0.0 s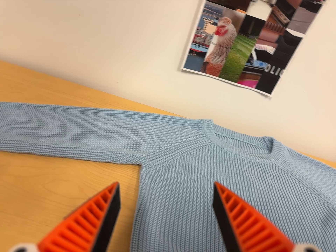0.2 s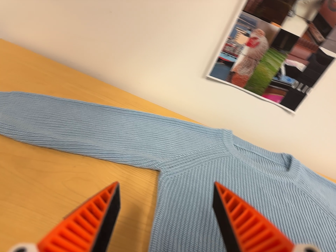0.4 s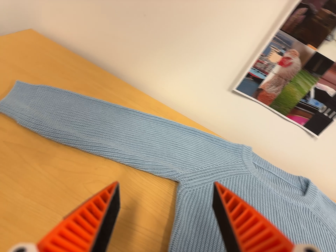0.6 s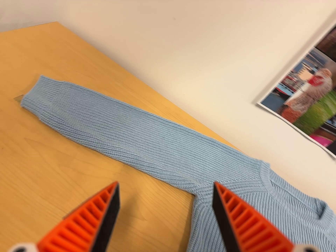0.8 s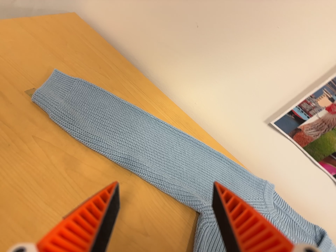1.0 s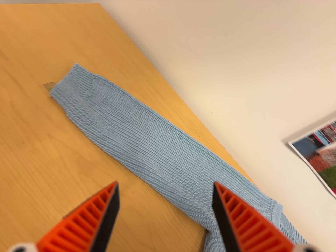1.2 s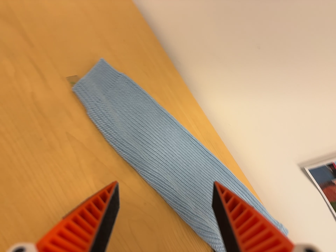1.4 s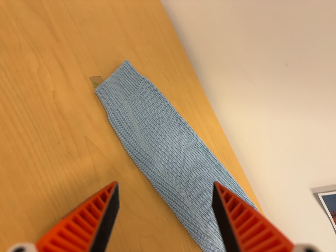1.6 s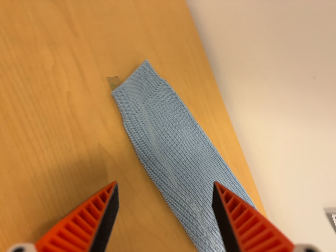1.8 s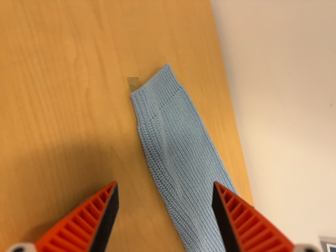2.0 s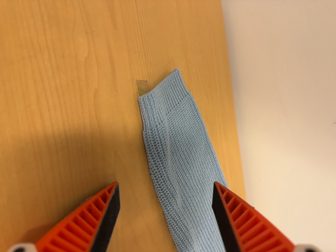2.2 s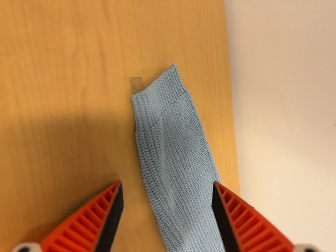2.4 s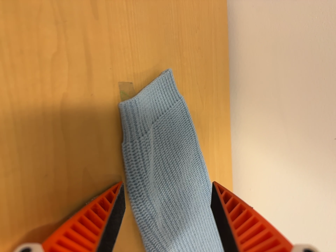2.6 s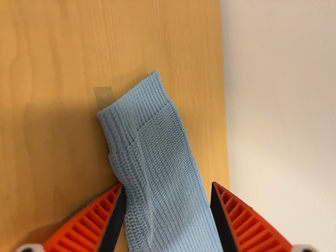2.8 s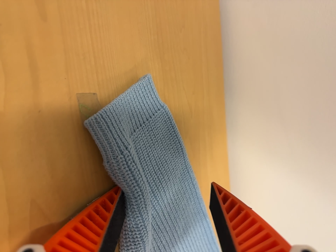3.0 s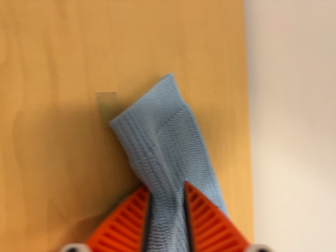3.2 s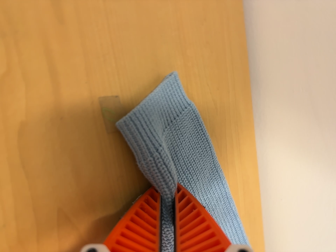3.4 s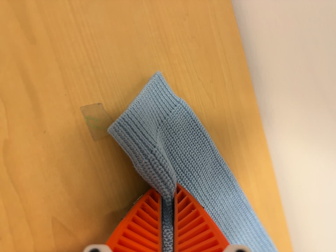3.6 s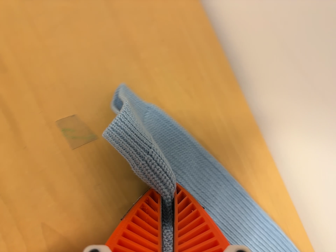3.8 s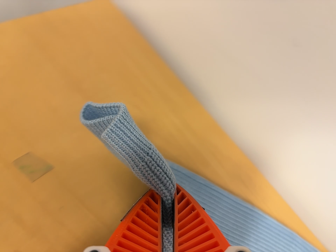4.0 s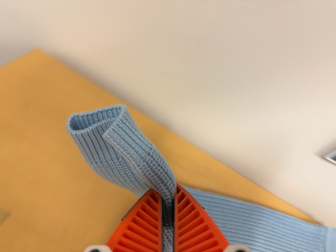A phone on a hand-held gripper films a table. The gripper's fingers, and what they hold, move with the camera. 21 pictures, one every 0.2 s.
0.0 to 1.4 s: The camera travels to its left, toward the top of its view and forward, about 26 cm, so close, fixed things drift to the right. It rolls about its line of sight by about 45 degrees, and the scene rotates clockwise.
1.4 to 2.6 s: The camera travels forward and toward the top of its view, about 12 cm, so what stands in front looms larger. It rolls about its line of sight by about 20 degrees, and the scene rotates clockwise.
2.6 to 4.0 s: The camera pans to its left by about 15 degrees. It travels to its right, about 20 cm. Its aim tips toward the top of its view by about 10 degrees, and the scene shifts downward. It rolls about its line of sight by about 50 degrees, and the scene rotates counterclockwise.
The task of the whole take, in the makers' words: left arm across.
The film runs forward here.
